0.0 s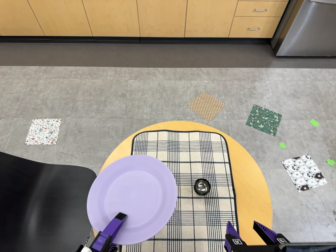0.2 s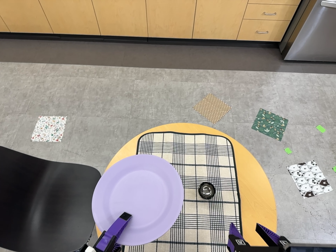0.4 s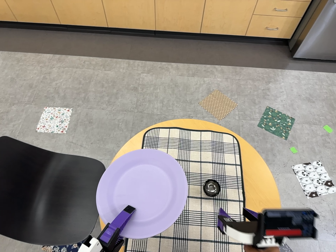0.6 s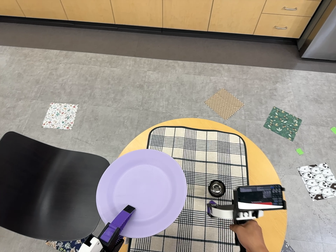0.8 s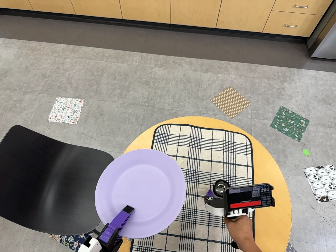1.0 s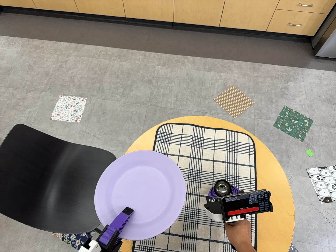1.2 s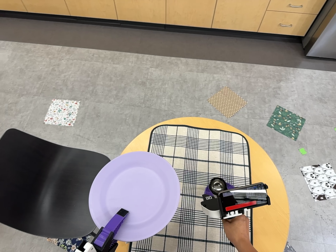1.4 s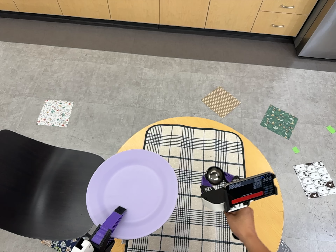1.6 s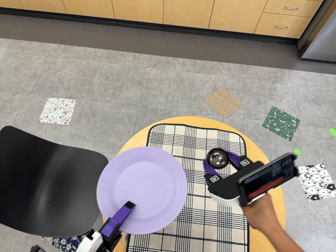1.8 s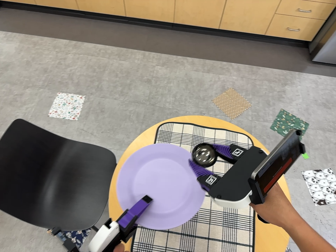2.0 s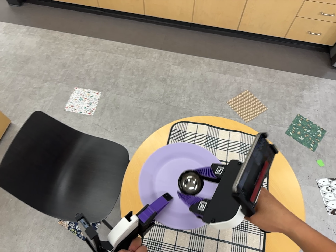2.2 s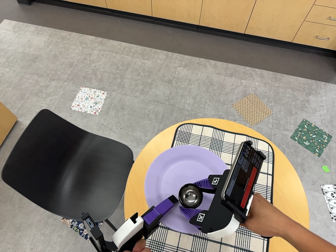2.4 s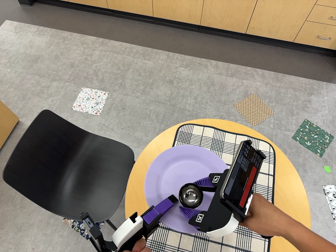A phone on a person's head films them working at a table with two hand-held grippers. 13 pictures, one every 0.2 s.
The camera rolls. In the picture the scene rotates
clockwise.
0.0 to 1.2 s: The camera shifts only a little, or ends up much as it began.
1.2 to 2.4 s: The camera travels to its left, about 5 cm, so close, fixed things drift to the right.
The film runs backward here.
